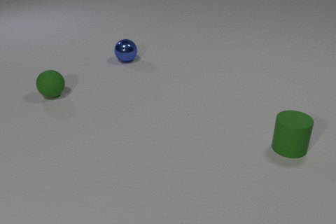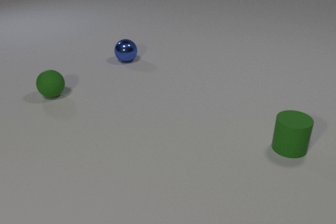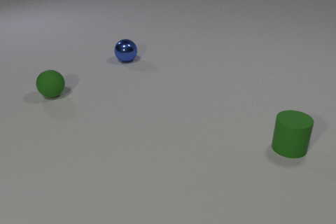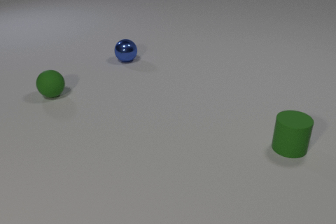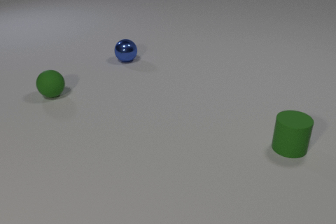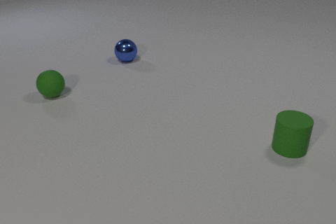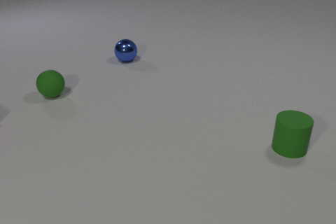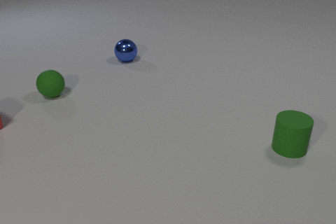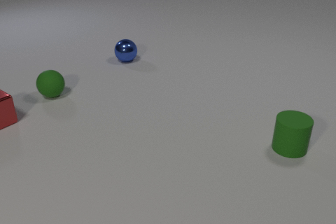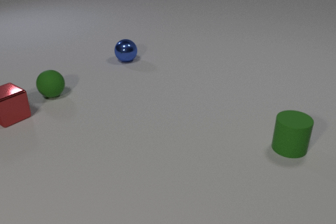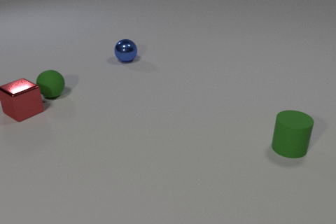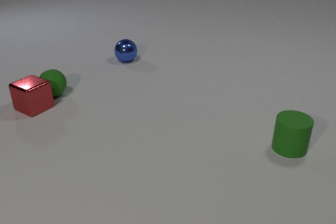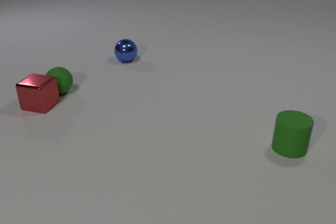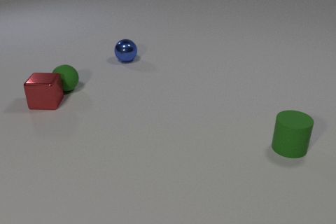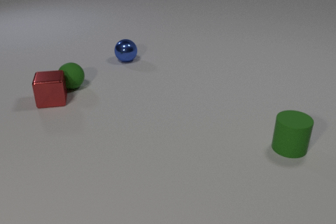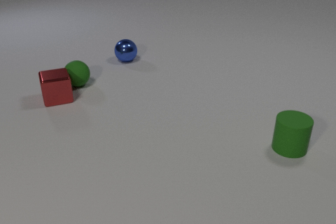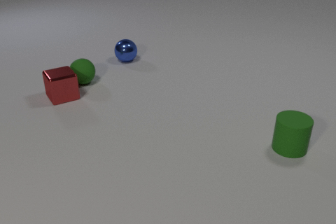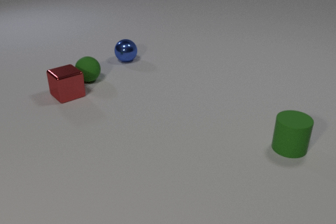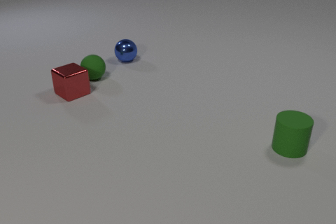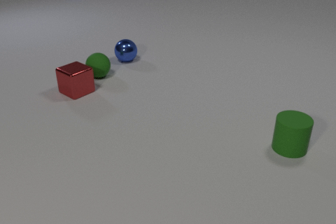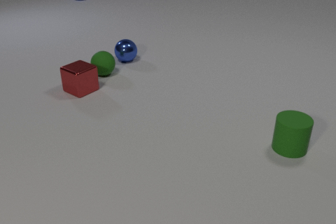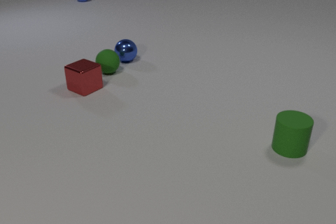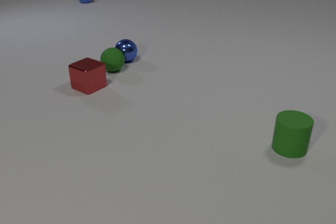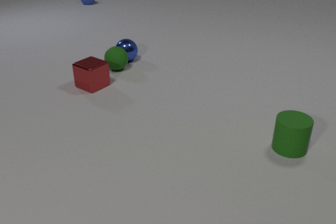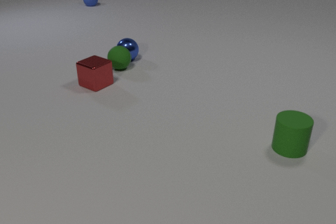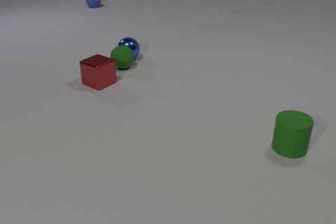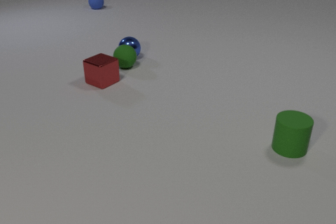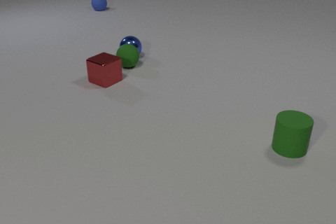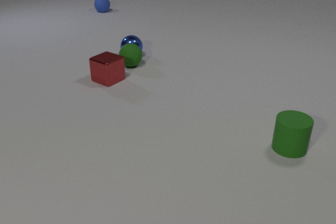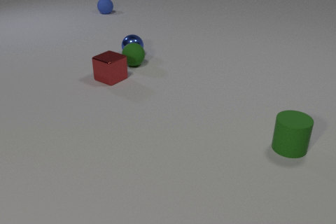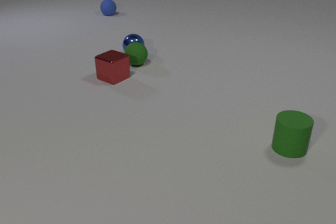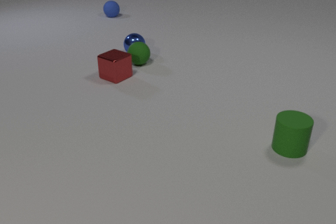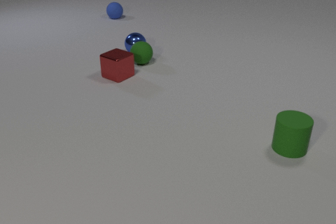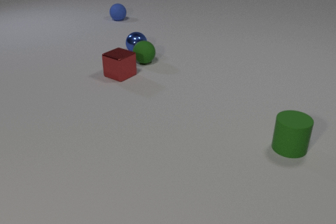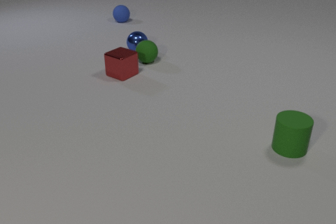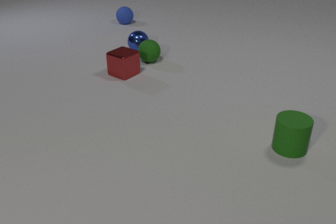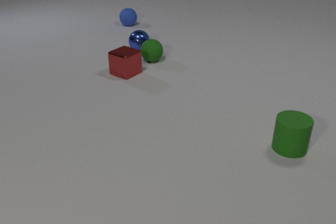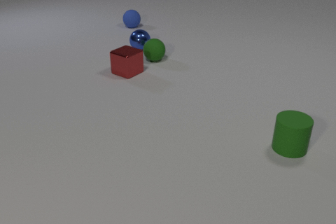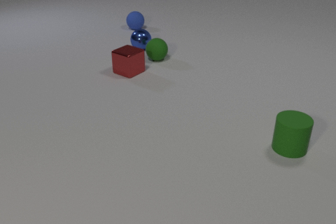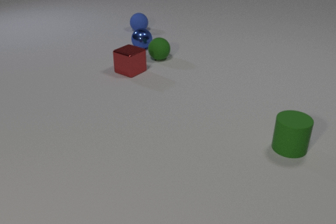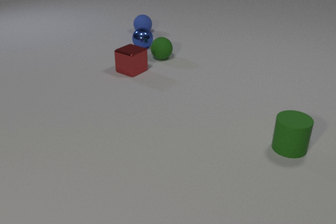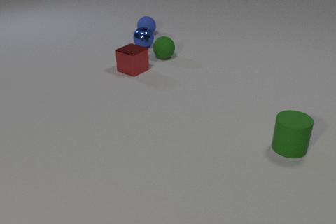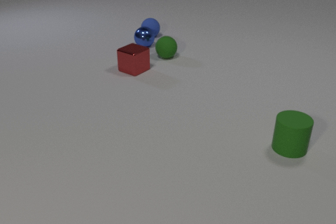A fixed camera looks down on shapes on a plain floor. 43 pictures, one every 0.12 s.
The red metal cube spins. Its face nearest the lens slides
to the right.
The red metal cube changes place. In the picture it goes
to the right.
0.00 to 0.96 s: The red metal cube comes in at the left edge, slides to the right.
0.96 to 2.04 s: The red metal cube slides to the right and away from the camera, spins counterclockwise seen from above by about 75 degrees, its near face sliding to the right. The green rubber sphere rolls to the right and away from the camera. The red metal cube and the green rubber sphere collide.
2.04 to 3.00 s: The red metal cube slides to the right and away from the camera. The green rubber sphere rolls to the right and away from the camera. The blue metal sphere rolls away from the camera. The blue rubber sphere comes in at the top edge, rolls toward the camera and to the right. The green rubber sphere and the blue metal sphere collide.
3.00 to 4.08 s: The red metal cube slides to the right and away from the camera. The green rubber sphere rolls to the right and away from the camera. The blue metal sphere rolls away from the camera and to the right. The blue rubber sphere rolls toward the camera and to the right.
4.08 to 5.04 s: The red metal cube slides to the right and away from the camera. The green rubber sphere rolls to the right and away from the camera. The blue metal sphere rolls away from the camera and to the right. The blue rubber sphere rolls toward the camera and to the right.
What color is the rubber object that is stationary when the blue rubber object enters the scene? green.
What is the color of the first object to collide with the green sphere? red.
How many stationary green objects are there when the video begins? 2.
